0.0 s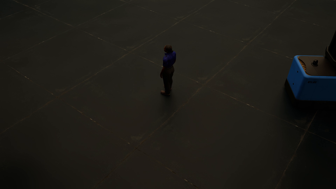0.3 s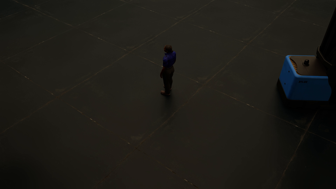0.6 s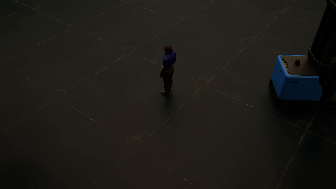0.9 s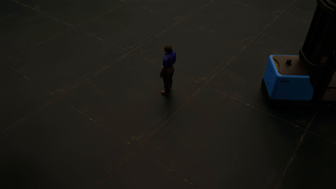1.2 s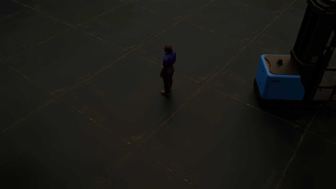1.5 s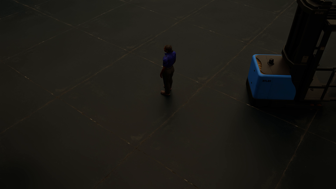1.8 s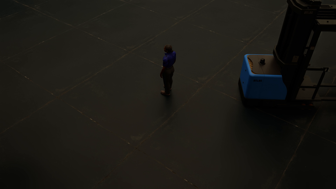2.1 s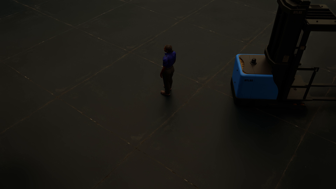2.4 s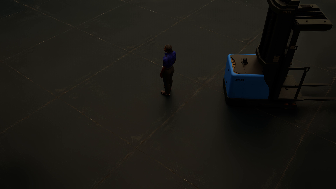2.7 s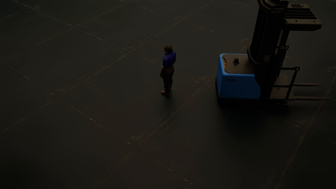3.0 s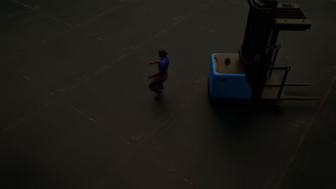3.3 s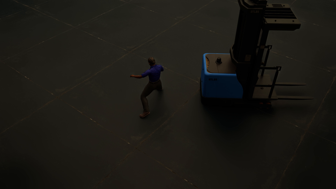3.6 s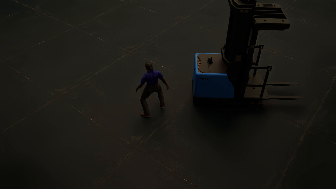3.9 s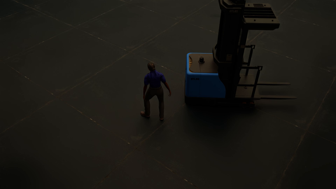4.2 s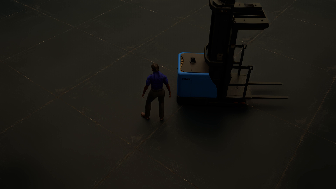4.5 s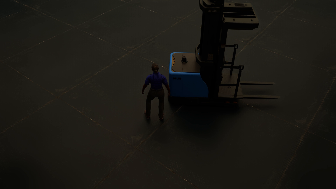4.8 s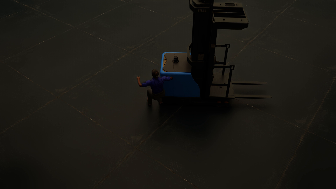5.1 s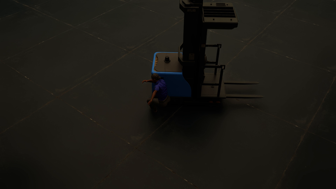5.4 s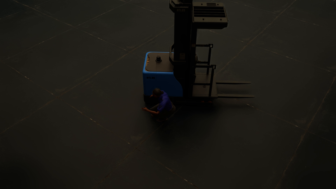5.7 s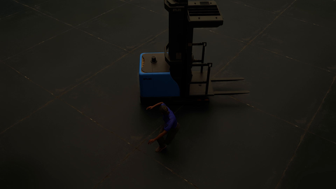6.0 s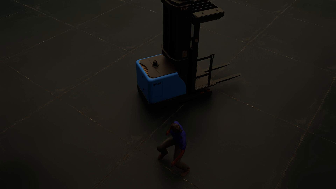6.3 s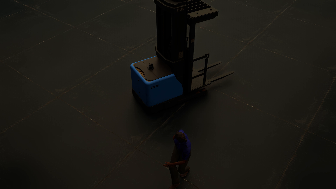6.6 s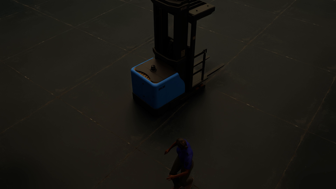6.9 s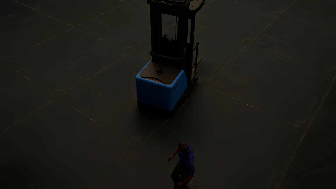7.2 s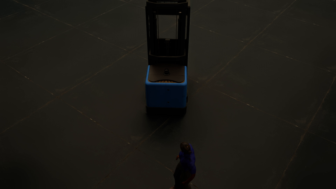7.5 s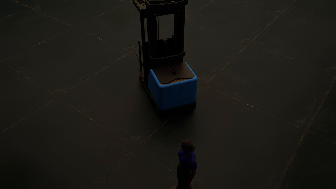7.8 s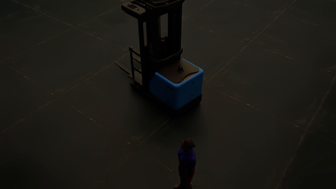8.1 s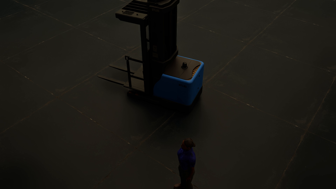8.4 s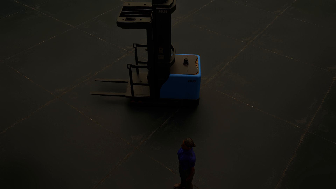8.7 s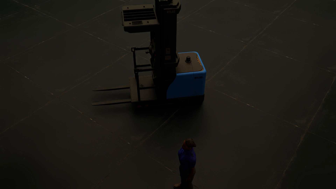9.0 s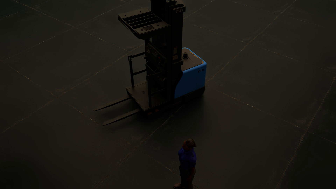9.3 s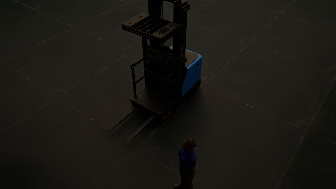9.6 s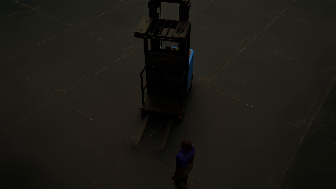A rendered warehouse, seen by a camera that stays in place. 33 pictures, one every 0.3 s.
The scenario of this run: Near miss between a forklift and a person.
